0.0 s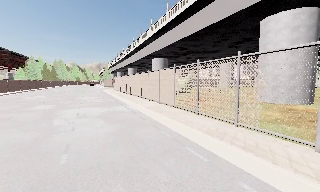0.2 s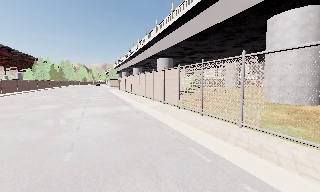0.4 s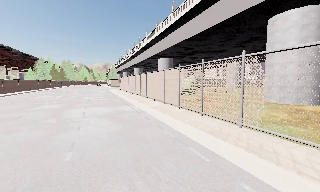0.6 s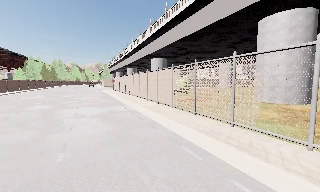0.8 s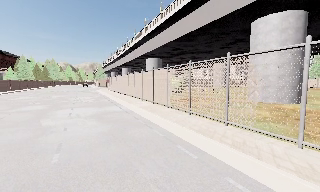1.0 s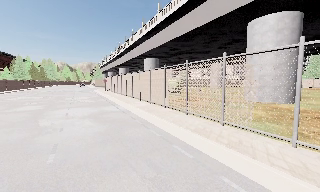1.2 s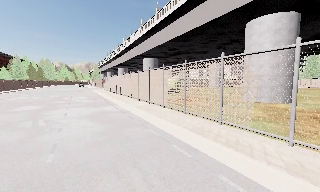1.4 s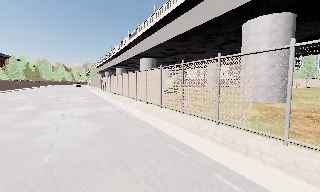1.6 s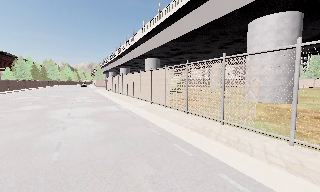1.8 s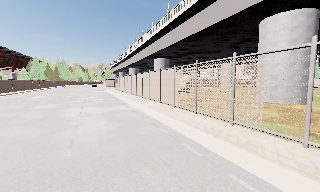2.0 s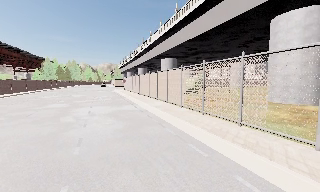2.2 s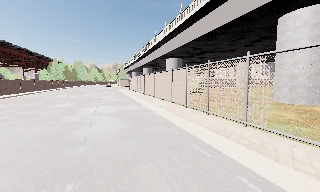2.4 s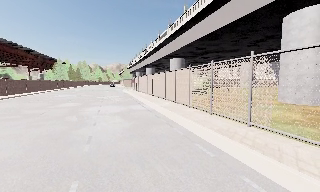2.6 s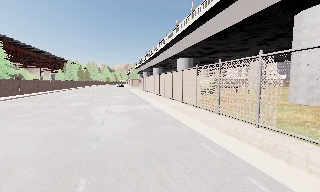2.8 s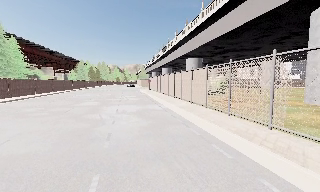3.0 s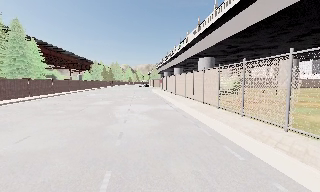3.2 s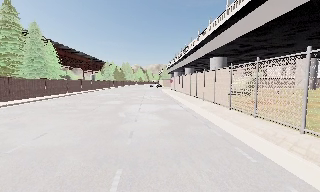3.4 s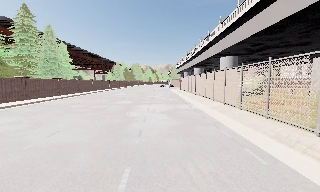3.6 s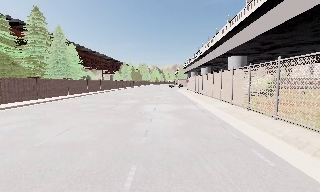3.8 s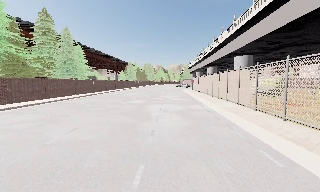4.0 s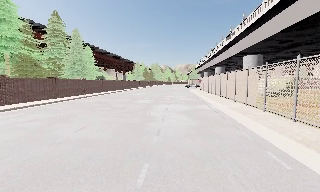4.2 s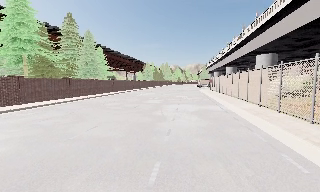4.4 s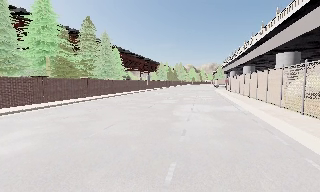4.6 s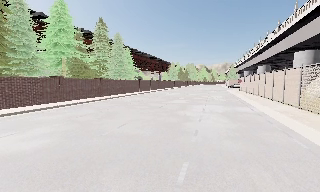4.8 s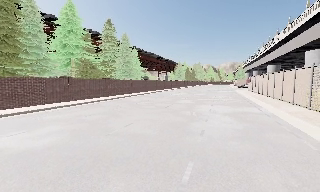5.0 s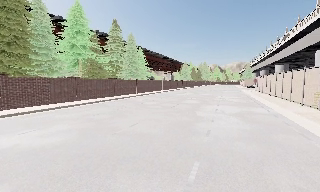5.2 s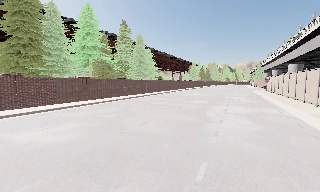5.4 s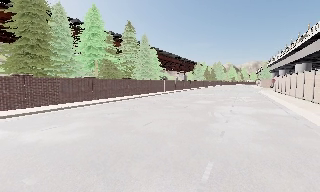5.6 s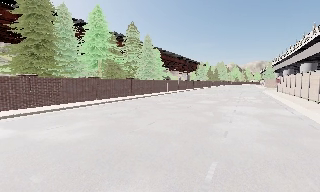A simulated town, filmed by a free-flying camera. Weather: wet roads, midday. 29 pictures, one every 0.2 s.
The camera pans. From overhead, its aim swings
counterclockwise.
The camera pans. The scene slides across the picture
to the right.
0.0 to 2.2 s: The camera shifts only a little, or ends up much as it began.
2.2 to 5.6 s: The scene slides to the right, as the camera pans about 45 degrees to its left. It travels backward, about 0.5 m.
The film runs backward here.
